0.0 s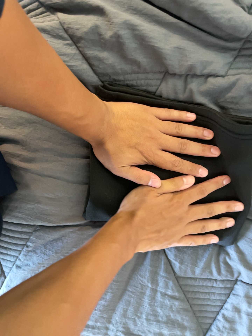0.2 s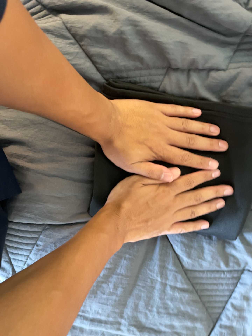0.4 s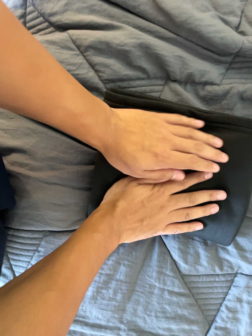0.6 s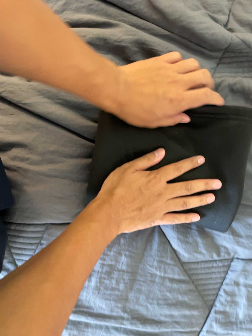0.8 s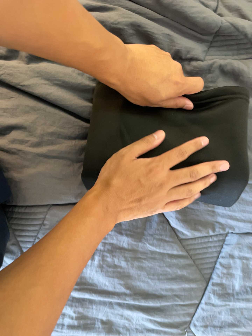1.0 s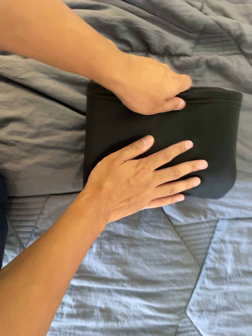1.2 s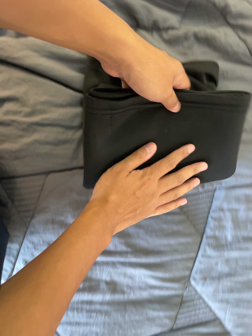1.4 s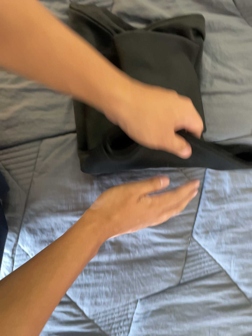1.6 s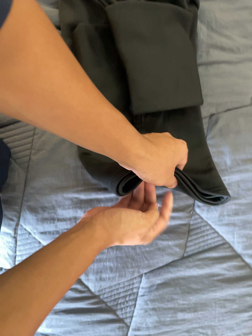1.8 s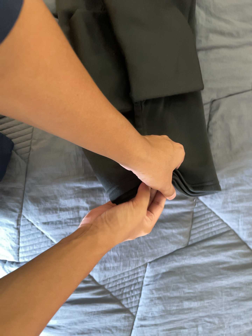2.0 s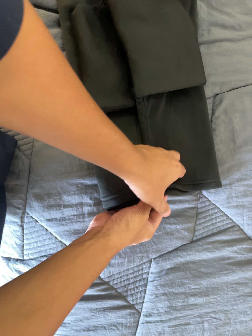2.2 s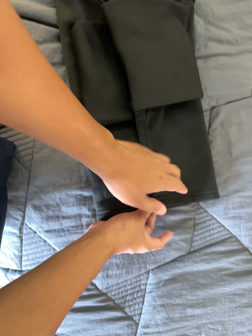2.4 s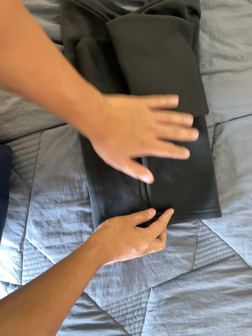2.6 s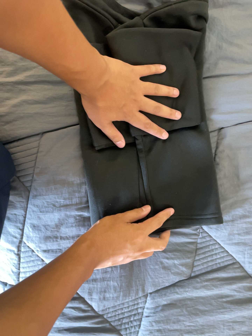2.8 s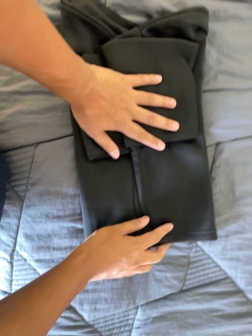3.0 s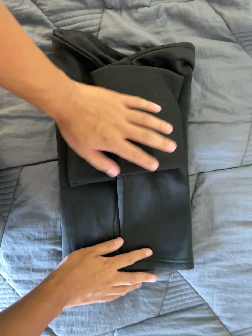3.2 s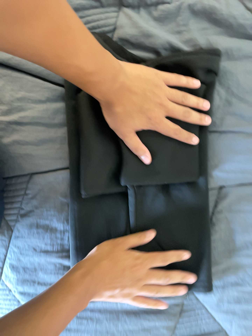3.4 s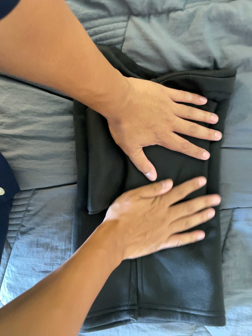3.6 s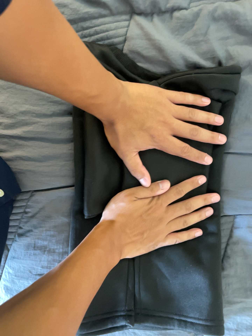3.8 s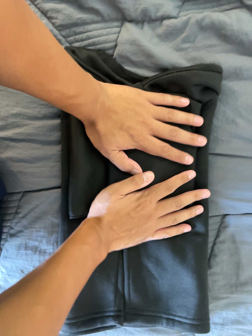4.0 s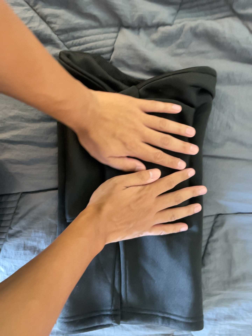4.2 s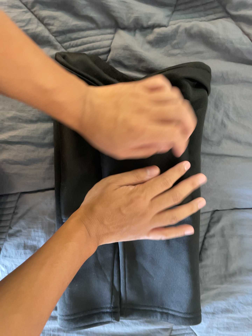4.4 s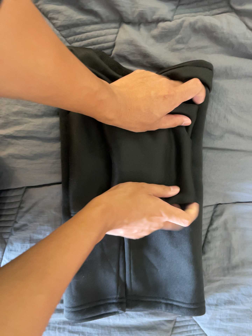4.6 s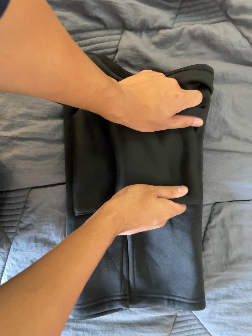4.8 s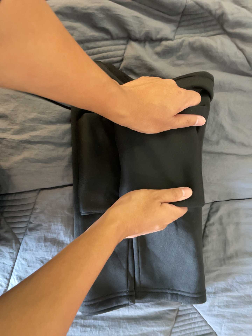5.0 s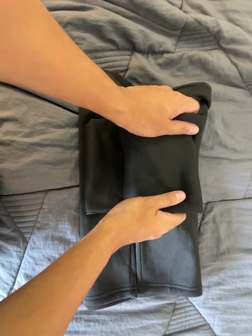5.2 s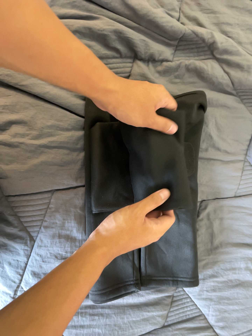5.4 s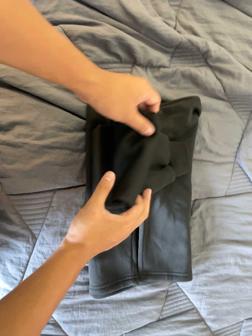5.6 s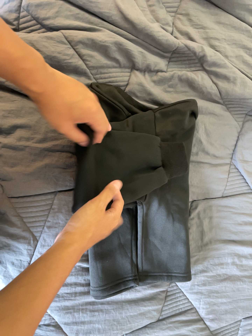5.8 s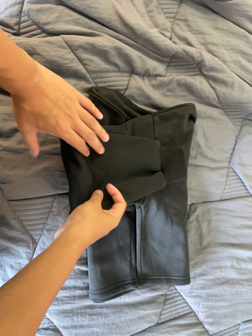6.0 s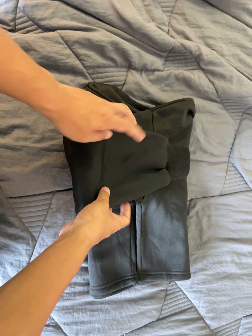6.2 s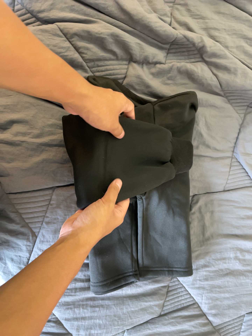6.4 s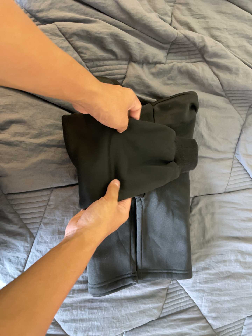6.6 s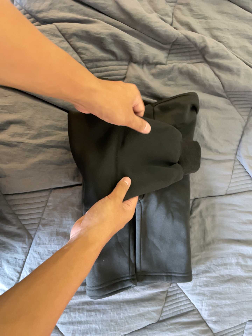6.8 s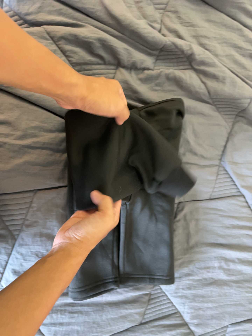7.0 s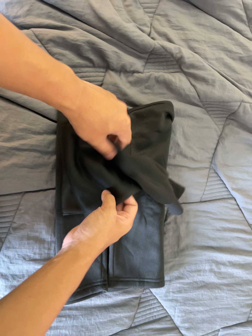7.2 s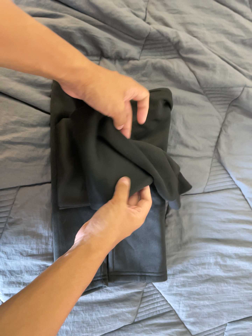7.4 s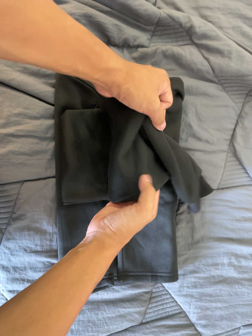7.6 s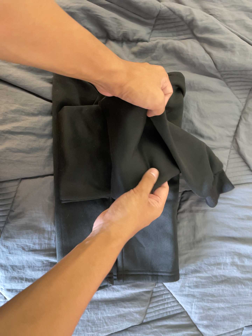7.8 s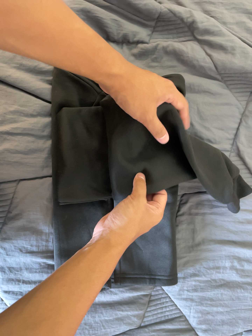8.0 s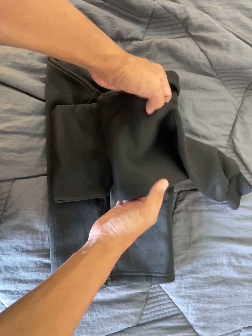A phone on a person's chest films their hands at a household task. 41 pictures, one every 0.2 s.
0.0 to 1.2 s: The camera pans to its right by about 15 degrees. It travels toward the bottom of its view, backward and to its left, about 20 cm, so close, fixed things drift upward. It rolls about its line of sight by about 10 degrees, and the scene rotates counterclockwise.
1.2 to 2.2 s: The camera travels toward the bottom of its view, about 10 cm, so close, fixed things drift upward. It rolls about its line of sight by about 10 degrees, and the scene rotates counterclockwise.
2.2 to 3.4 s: The camera pans to its left by about 10 degrees. It travels toward the top of its view, to its right and forward, about 18 cm, so close, fixed things drift downward. It rolls about its line of sight by about 10 degrees, and the scene rotates clockwise.
3.4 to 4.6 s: The camera shifts only a little, or ends up much as it began.
4.6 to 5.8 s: The camera pans to its right by about 15 degrees. It travels to its left and backward, about 20 cm.
5.8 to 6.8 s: The camera shifts only a little, or ends up much as it began.
6.8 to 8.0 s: The camera travels to its right and forward, about 10 cm.
The film runs backward here.
